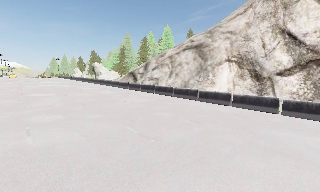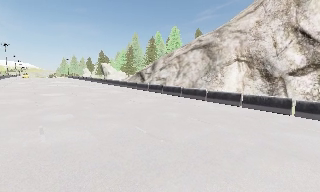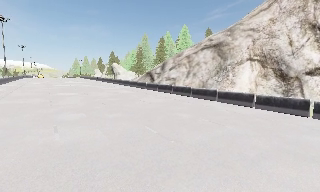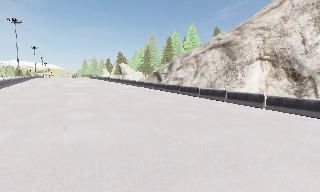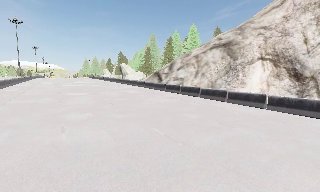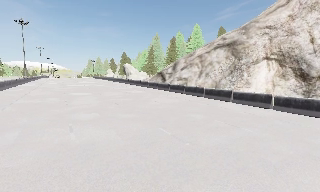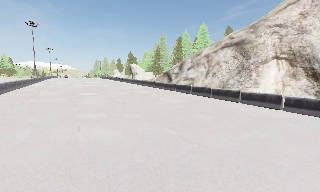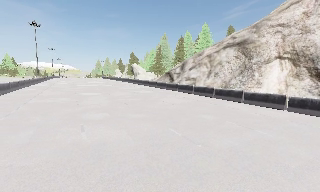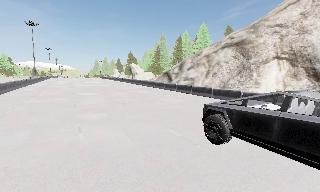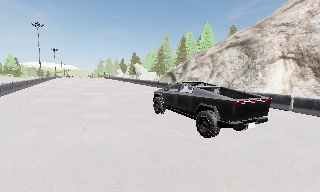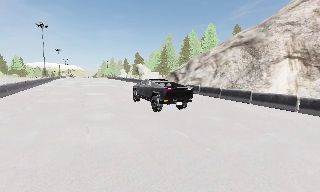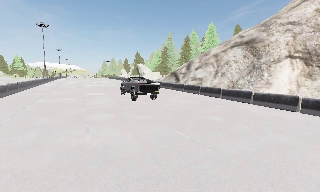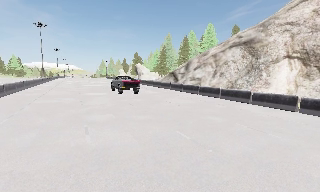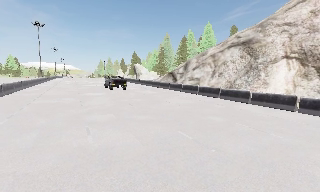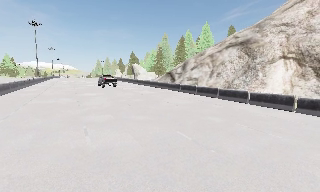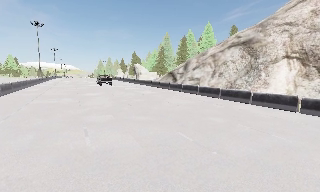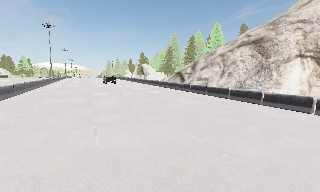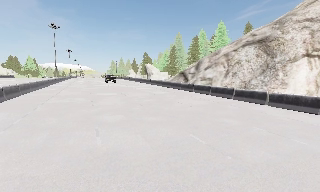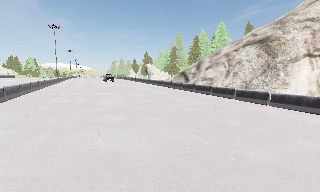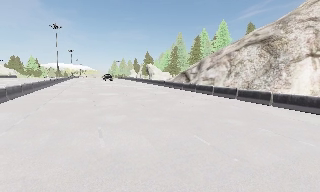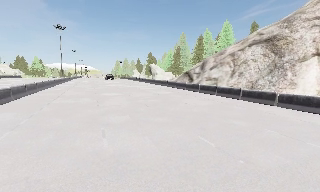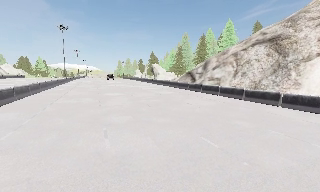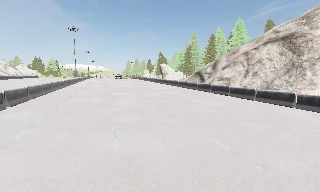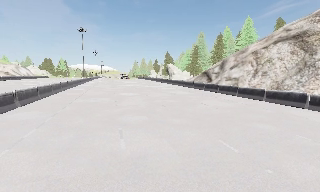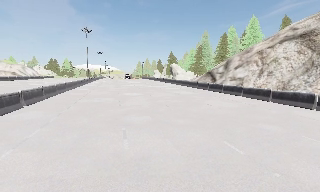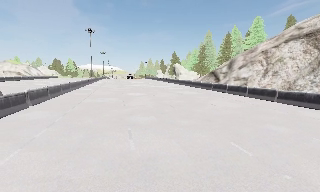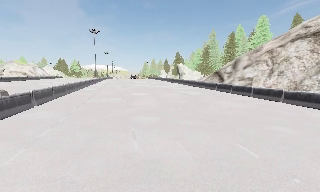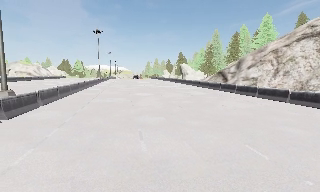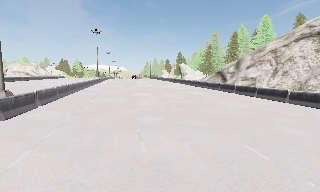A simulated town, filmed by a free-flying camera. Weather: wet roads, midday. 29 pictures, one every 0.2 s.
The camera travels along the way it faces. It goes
forward.
0.0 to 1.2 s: The camera pans to its left, which is counterclockwise from overhead, by about 10 degrees.
1.2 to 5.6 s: The camera pans to its left, which is counterclockwise from overhead, by about 15 degrees. It travels forward and to its left, about 1.5 m, so what stands in front looms larger.
The film runs forward here.
